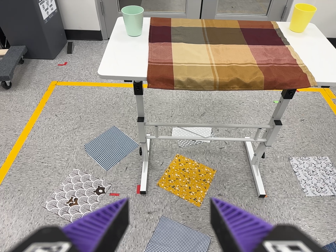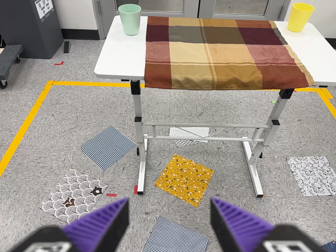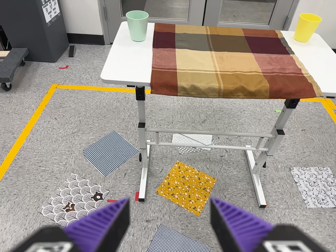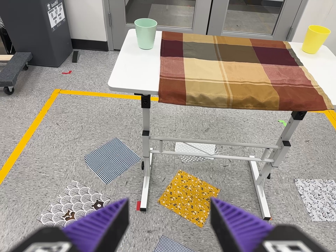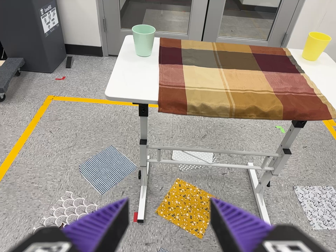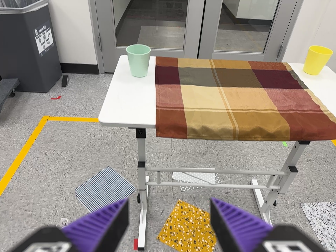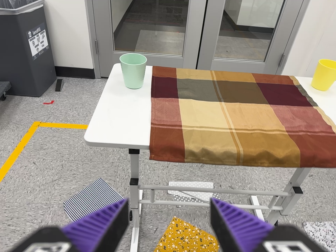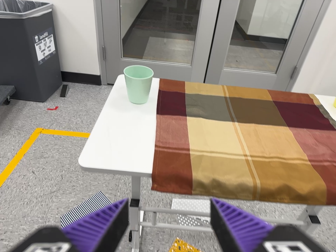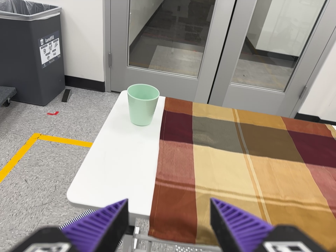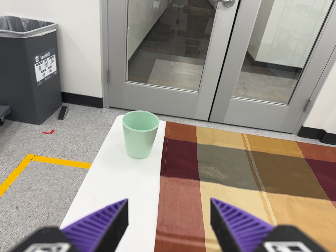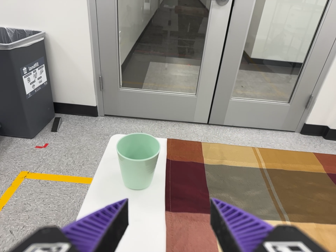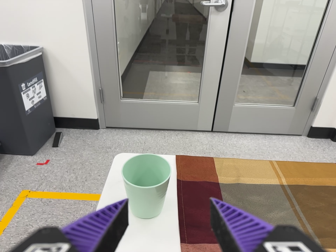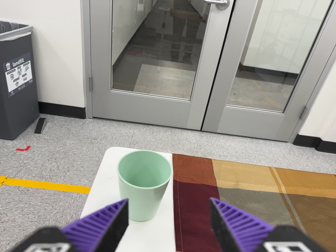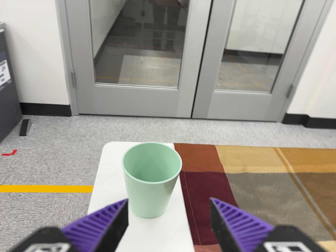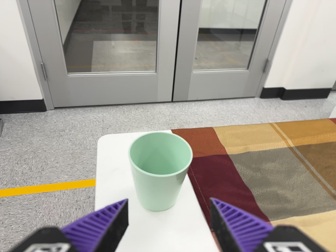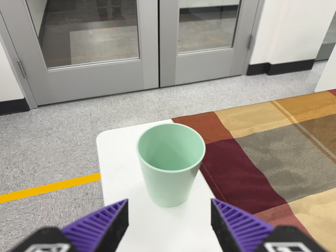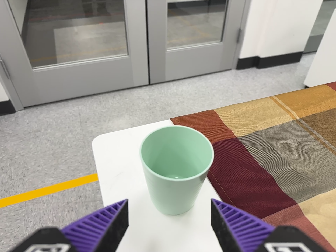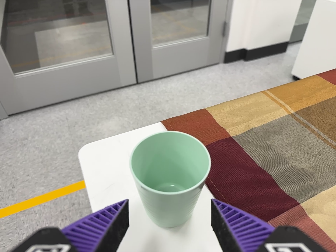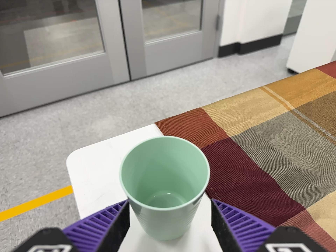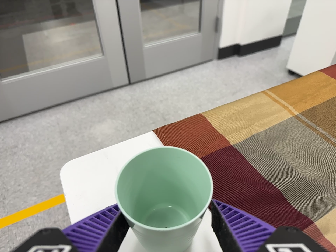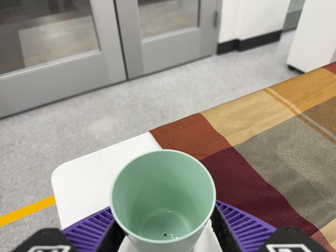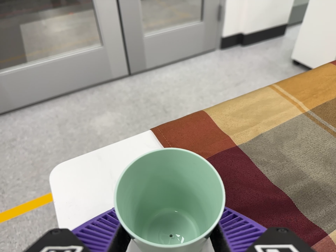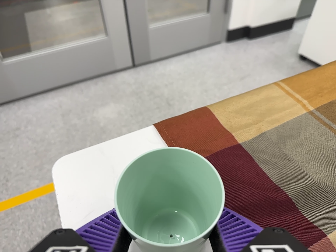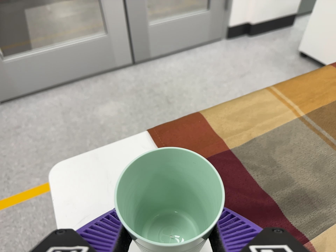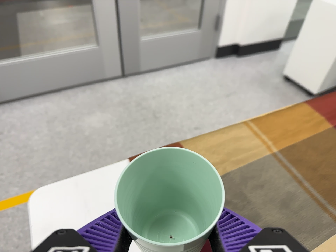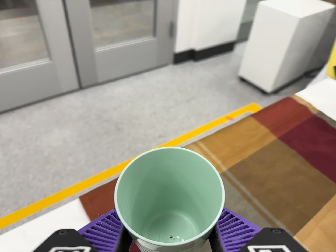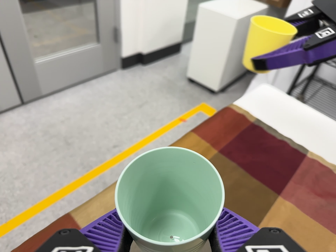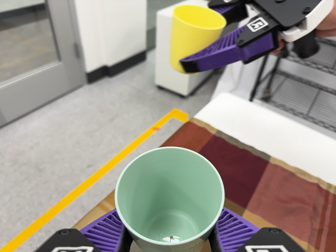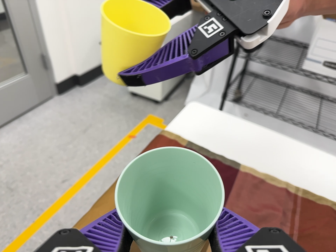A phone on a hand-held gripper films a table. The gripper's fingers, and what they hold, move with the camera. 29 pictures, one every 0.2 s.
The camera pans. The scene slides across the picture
to the left.
0.0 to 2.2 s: The camera travels forward and toward the top of its view, about 60 cm, so what stands in front looms larger. Its aim tips toward the top of its view by about 15 degrees, and the scene shifts downward.
2.2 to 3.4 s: The camera pans to its right by about 20 degrees. It travels forward and to its left, about 18 cm, so what stands in front looms larger. Its aim tips toward the bottom of its view by about 10 degrees, and the scene shifts upward. It rolls about its line of sight by about 20 degrees, and the scene rotates counterclockwise.
3.4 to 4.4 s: The camera travels forward, about 7 cm, so what stands in front looms larger.
4.4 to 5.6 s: The camera swings to its right by about 30 degrees, and the scene slides to the left. It travels toward the top of its view and to its right, about 24 cm, so close, fixed things drift downward. It rolls about its line of sight by about 20 degrees, and the scene rotates counterclockwise.
The film runs forward here.
